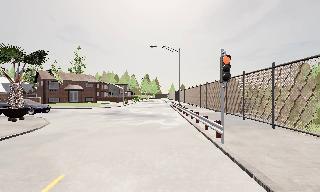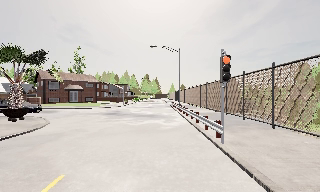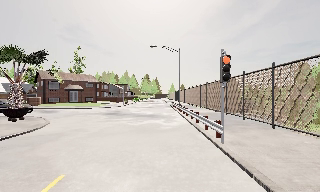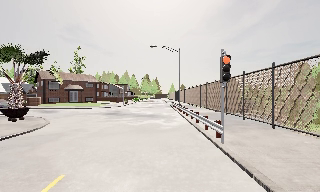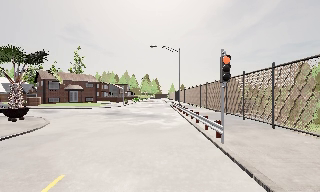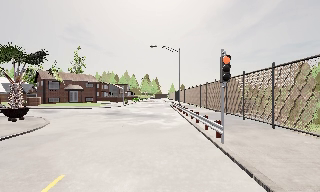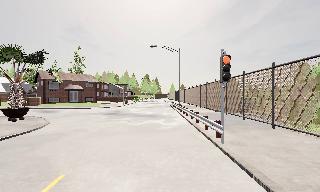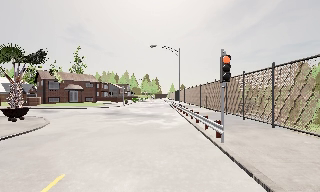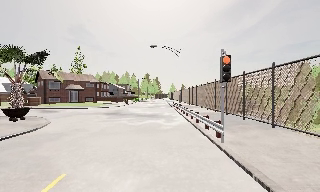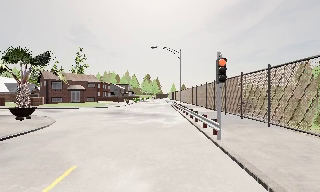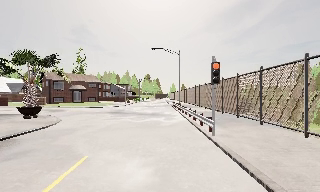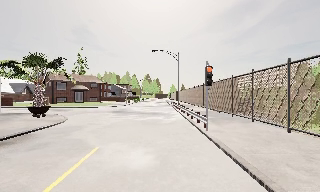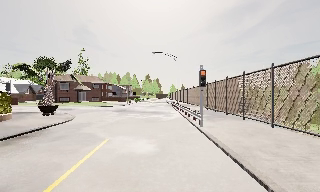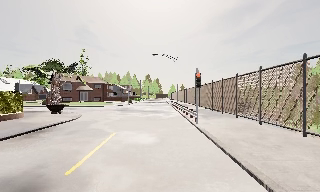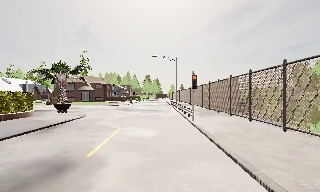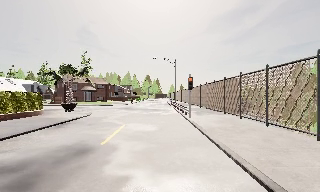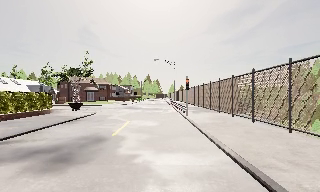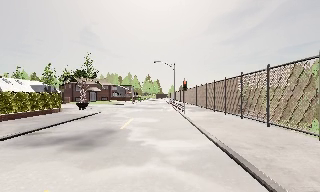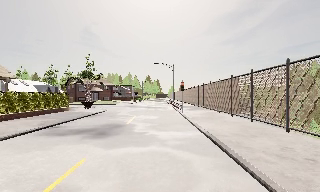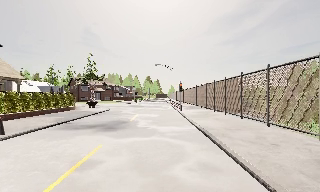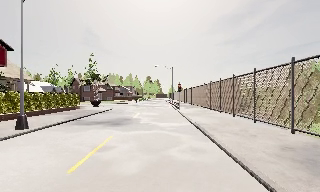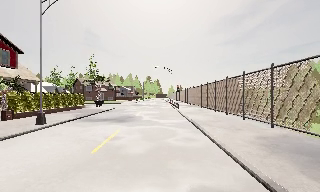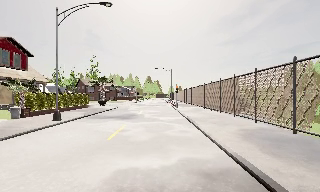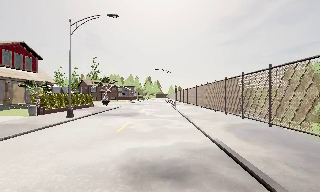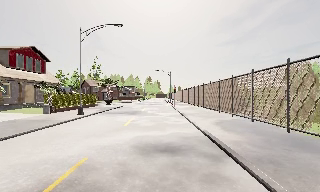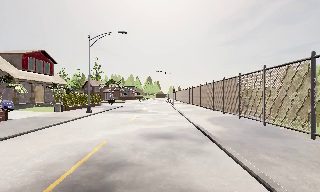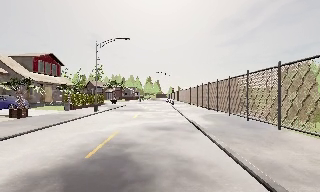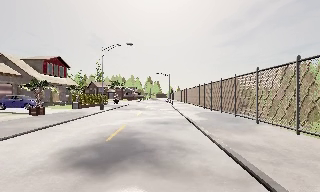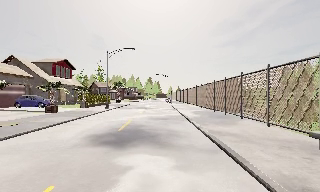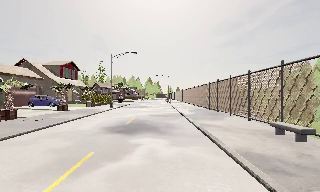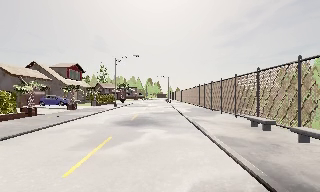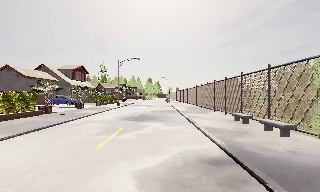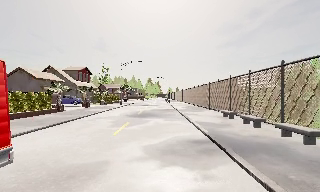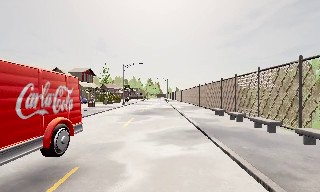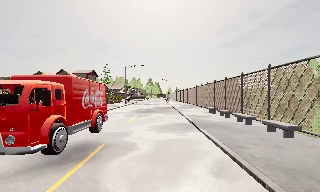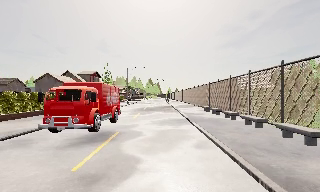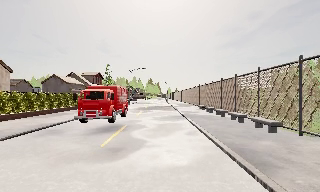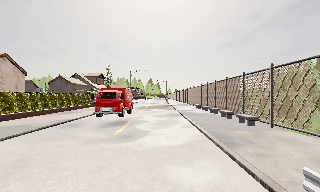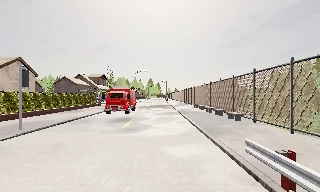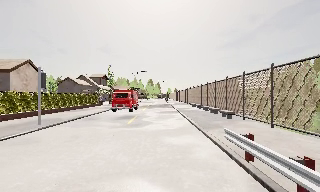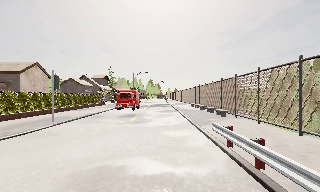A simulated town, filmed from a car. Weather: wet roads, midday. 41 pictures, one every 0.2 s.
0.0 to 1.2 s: The camera keeps its place and its aim.
1.2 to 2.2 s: The camera travels backward, about 2 m, so what stands in front gets smaller. It gains speed.
2.2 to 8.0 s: The camera travels backward, about 45 m, so what stands in front gets smaller.
The film runs backward here.
